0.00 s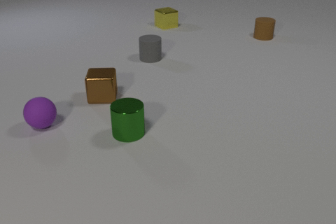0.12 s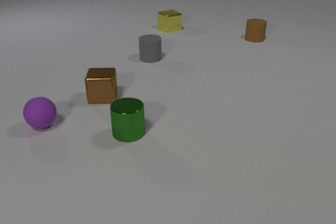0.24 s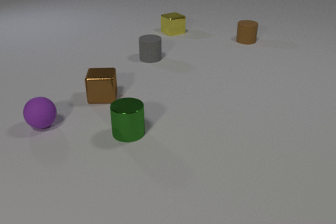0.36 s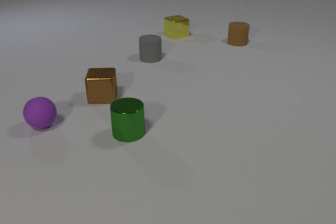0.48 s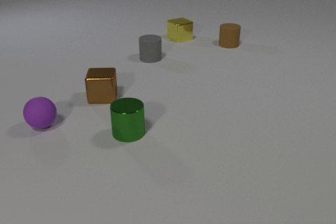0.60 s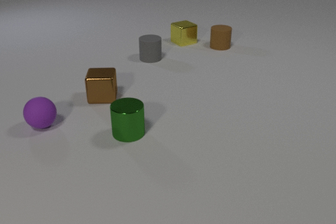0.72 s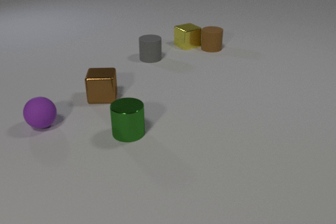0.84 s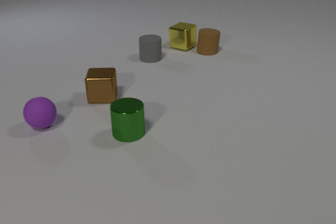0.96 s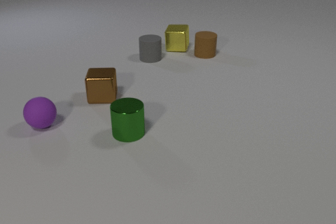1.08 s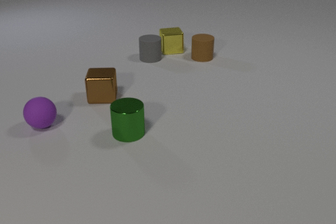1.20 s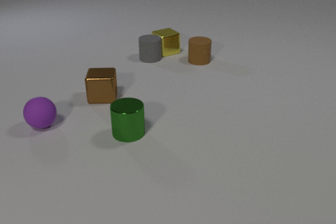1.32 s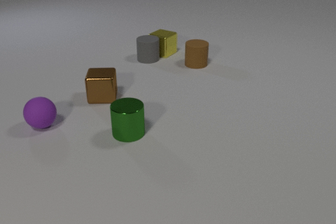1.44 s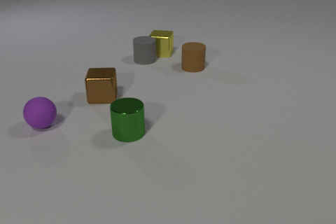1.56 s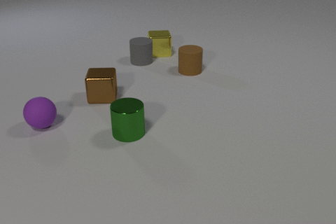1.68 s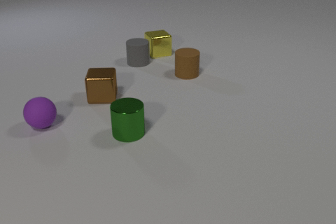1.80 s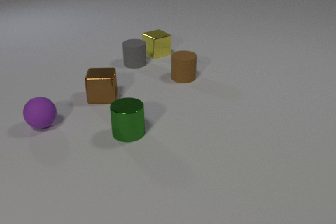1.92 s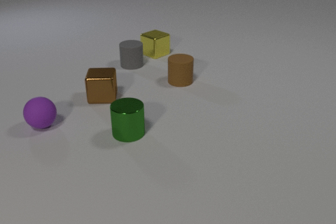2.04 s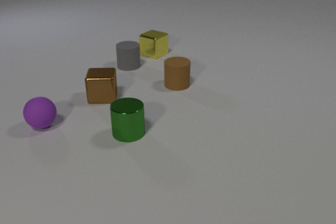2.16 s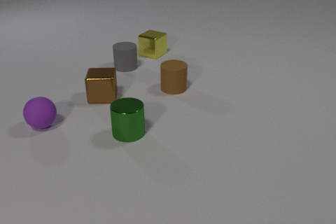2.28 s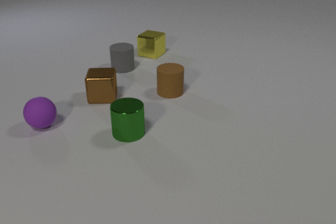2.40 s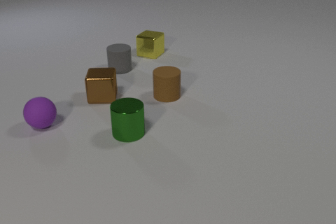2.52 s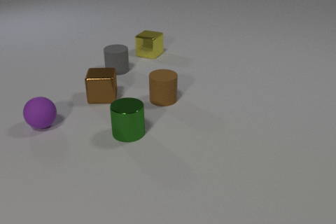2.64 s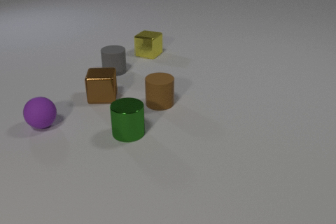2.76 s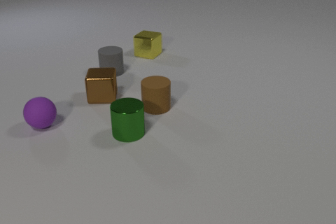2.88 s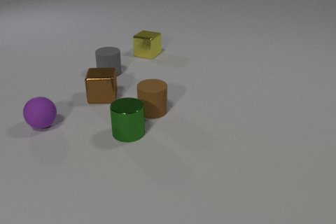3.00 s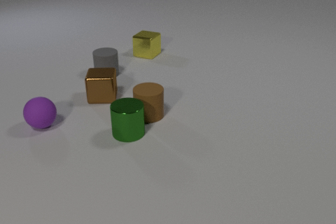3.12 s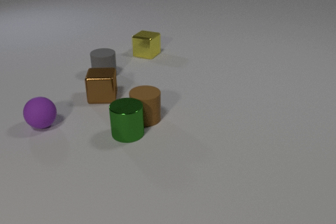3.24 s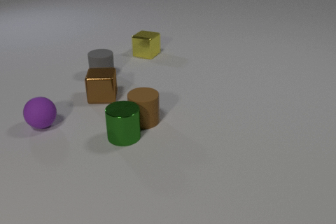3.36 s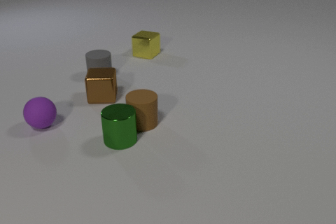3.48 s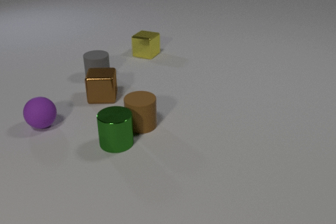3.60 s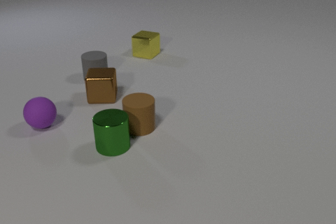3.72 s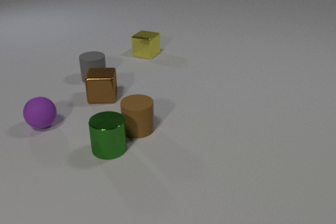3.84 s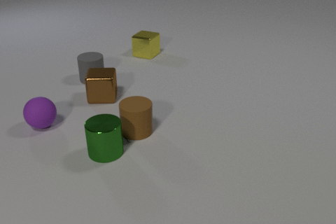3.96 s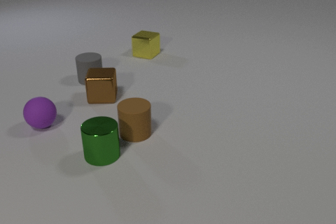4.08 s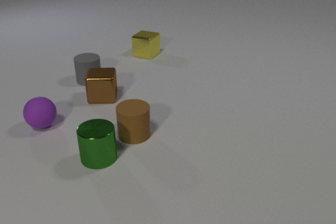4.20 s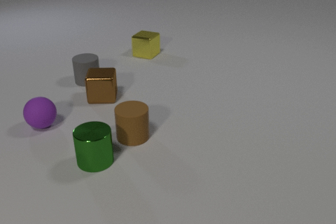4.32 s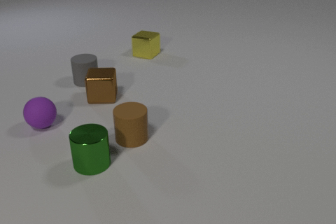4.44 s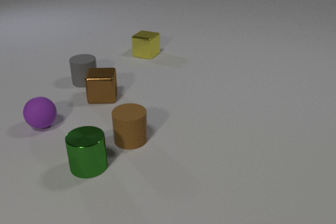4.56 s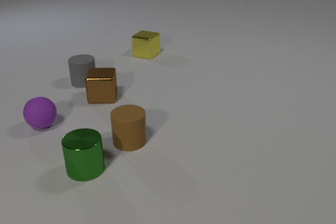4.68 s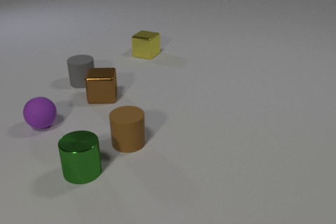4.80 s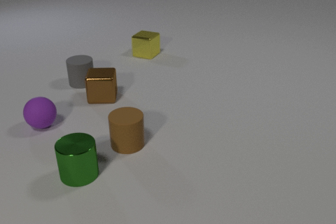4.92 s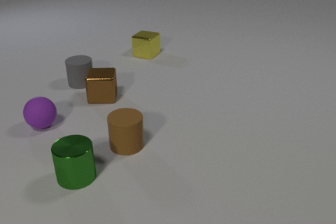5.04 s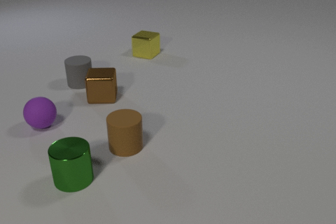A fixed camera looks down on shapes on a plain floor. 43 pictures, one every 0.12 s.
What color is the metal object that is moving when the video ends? green.
What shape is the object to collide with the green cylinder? cylinder.
How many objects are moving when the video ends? 3.
0.00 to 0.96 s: The brown rubber cylinder slides toward the camera and to the left. The yellow metal cube slides toward the camera, spins counterclockwise seen from above by about 45 degrees, its near face sliding to the right. The brown rubber cylinder and the yellow metal cube collide.
0.96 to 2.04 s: The brown rubber cylinder slides toward the camera. The yellow metal cube slides to the left and toward the camera, spins counterclockwise seen from above by about 150 degrees, its near face sliding to the right. The gray rubber cylinder slides to the left and toward the camera. The yellow metal cube and the gray rubber cylinder collide.
2.04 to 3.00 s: The brown rubber cylinder slides toward the camera and to the left. The yellow metal cube slides to the left. The gray rubber cylinder slides to the left and toward the camera.
3.00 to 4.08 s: The brown rubber cylinder slides toward the camera and to the left. The gray rubber cylinder slides to the left and toward the camera. The green metal cylinder slides toward the camera and to the left. The brown rubber cylinder and the green metal cylinder collide.
4.08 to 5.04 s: The brown rubber cylinder slides toward the camera and to the left. The gray rubber cylinder slides to the left and toward the camera. The green metal cylinder slides toward the camera and to the left.
